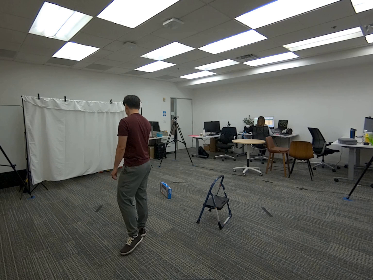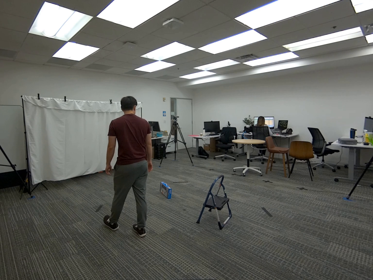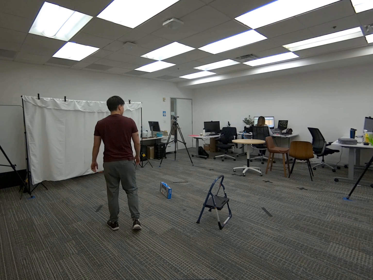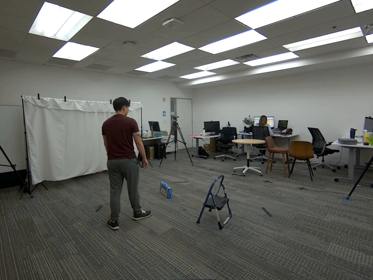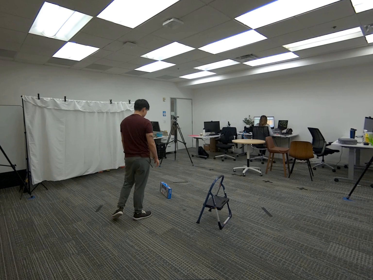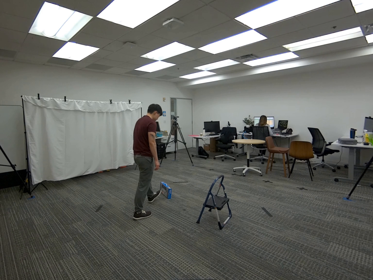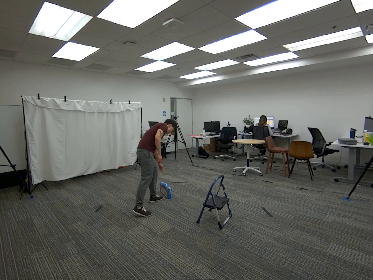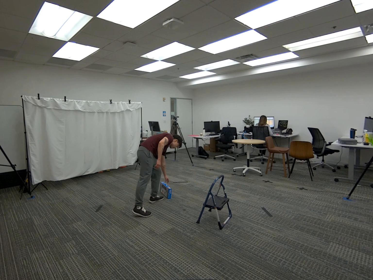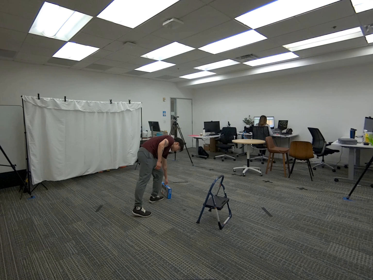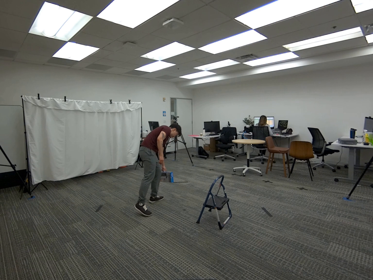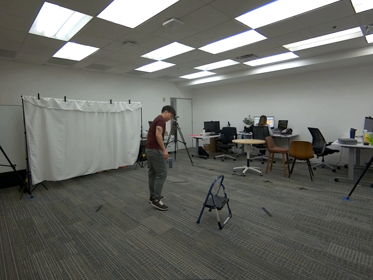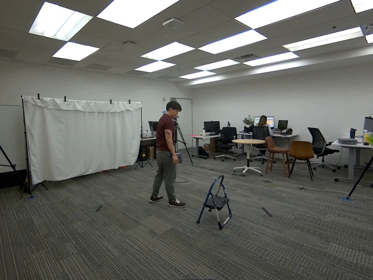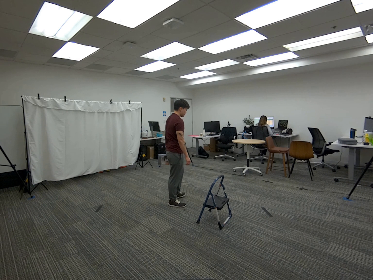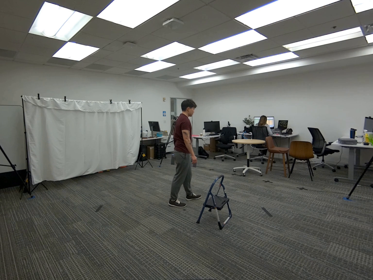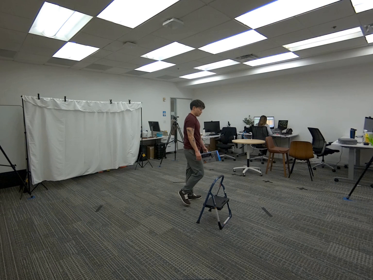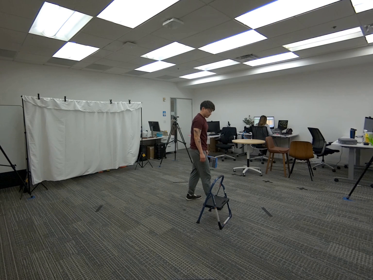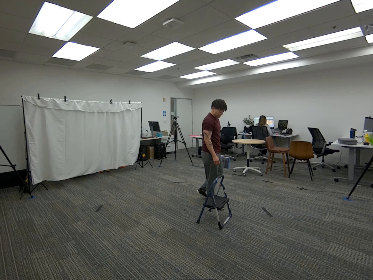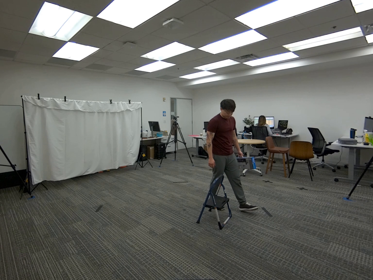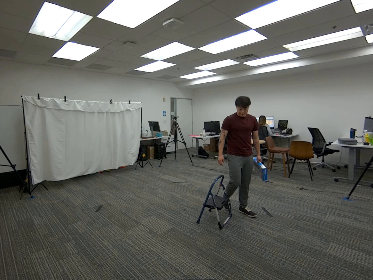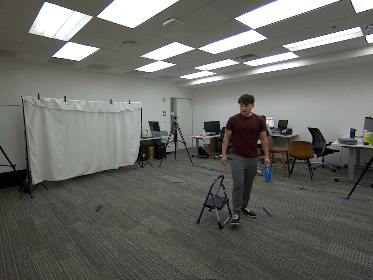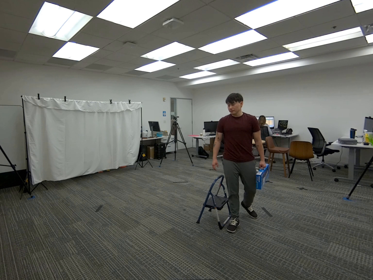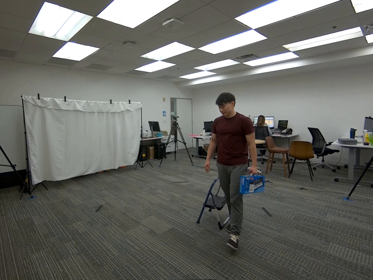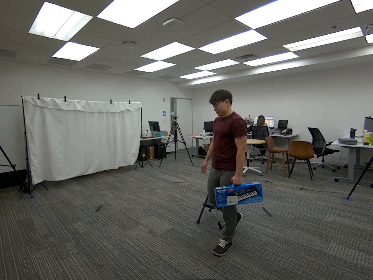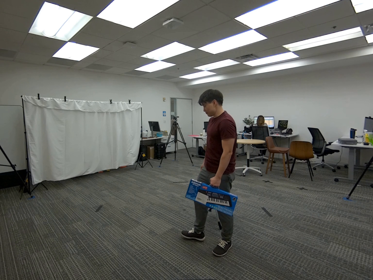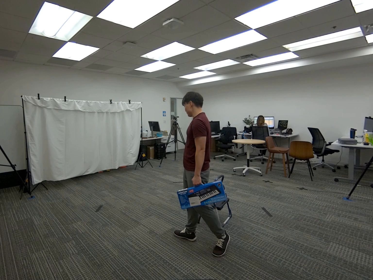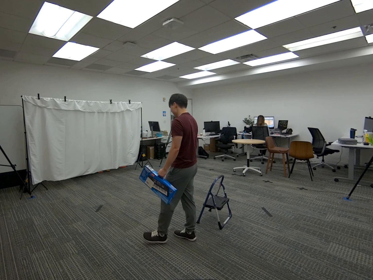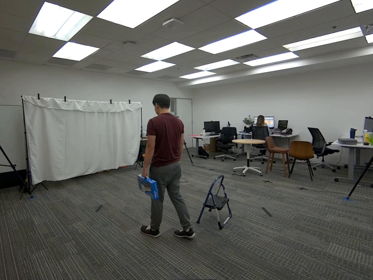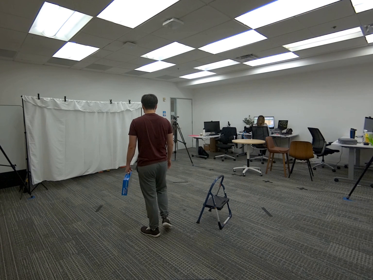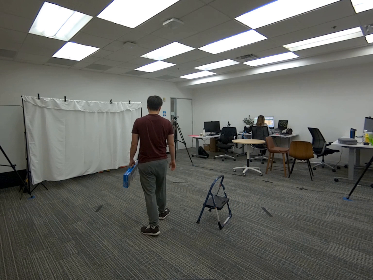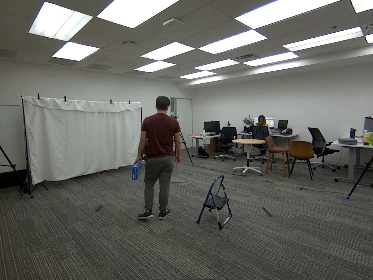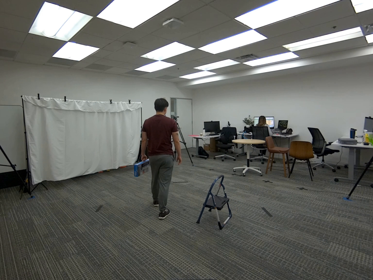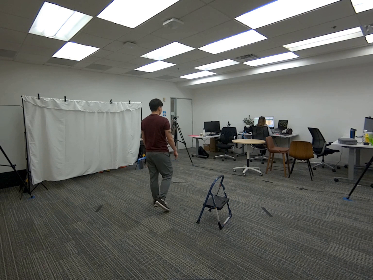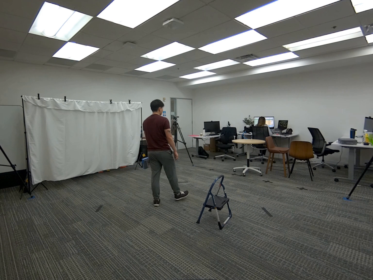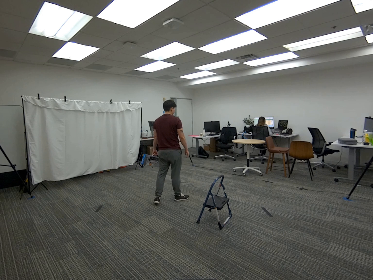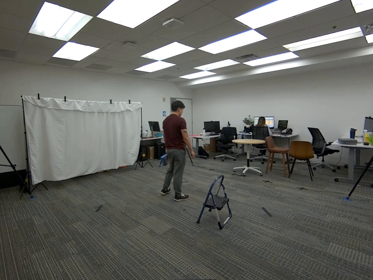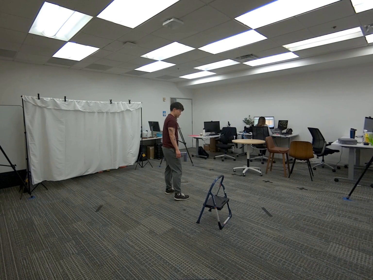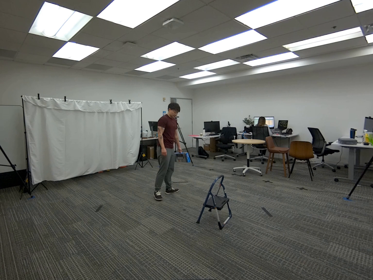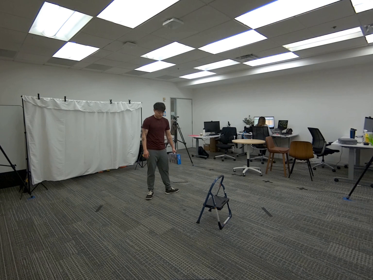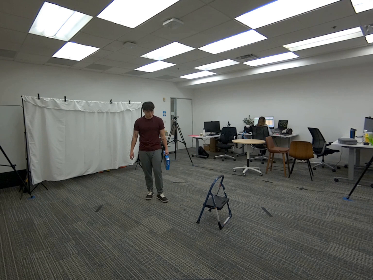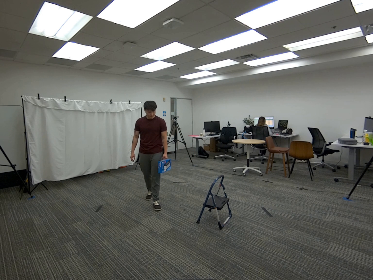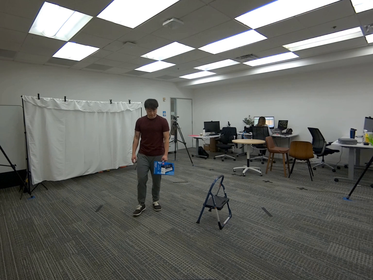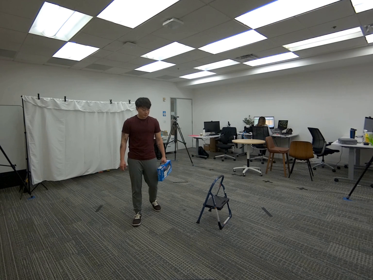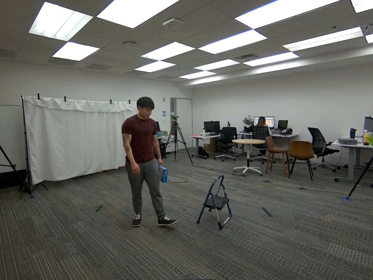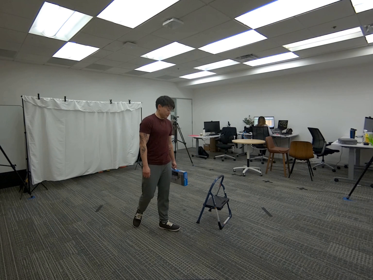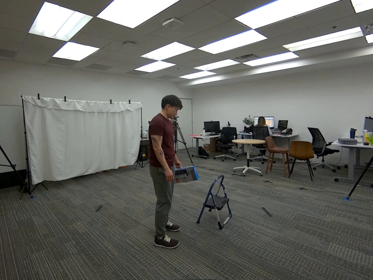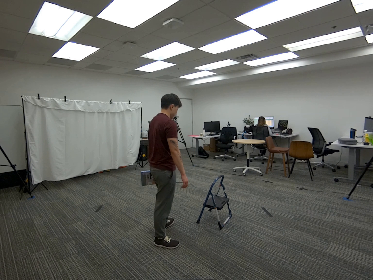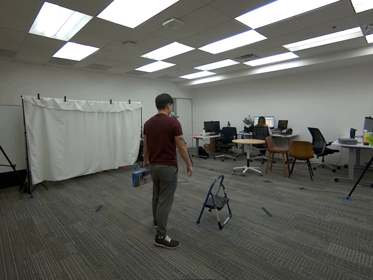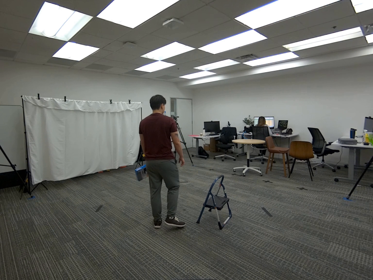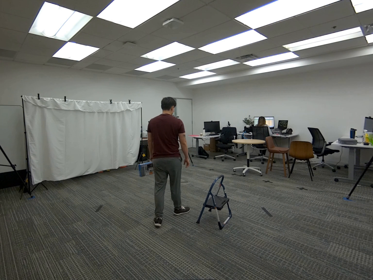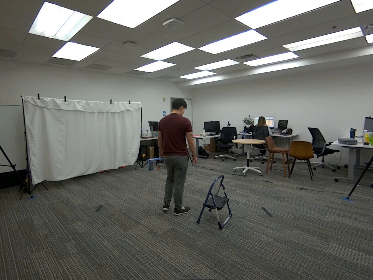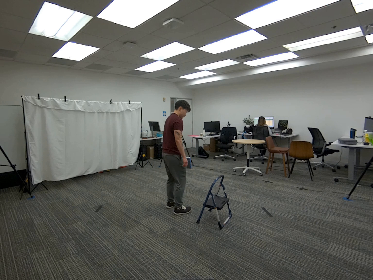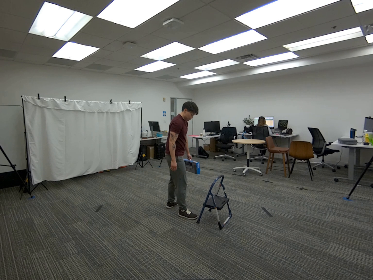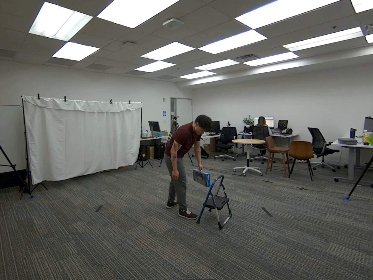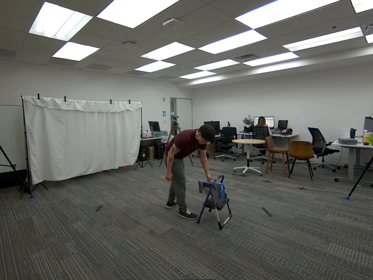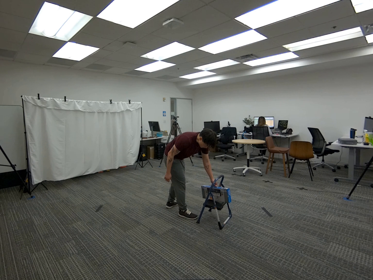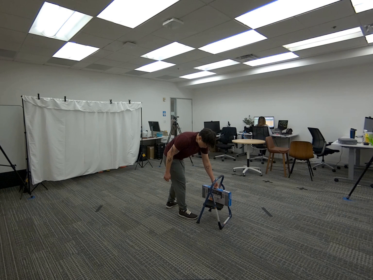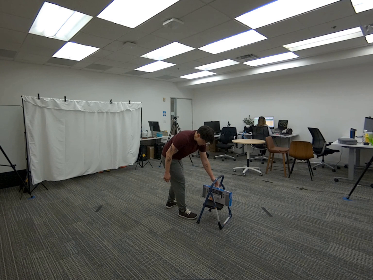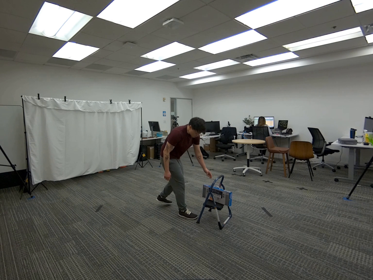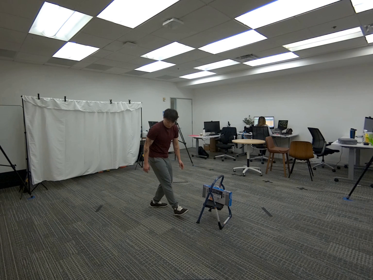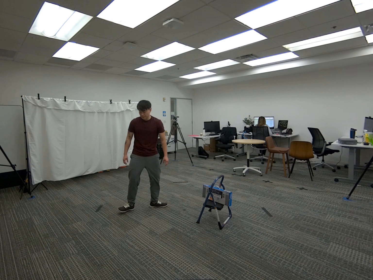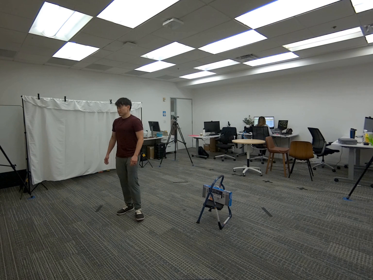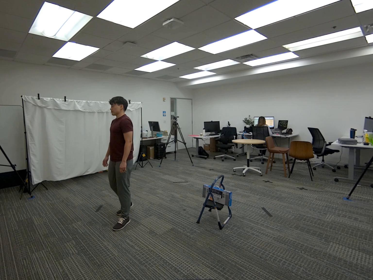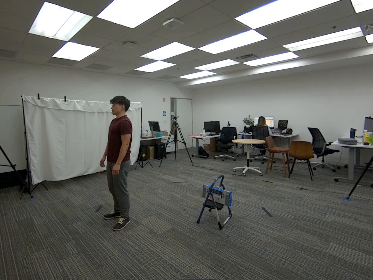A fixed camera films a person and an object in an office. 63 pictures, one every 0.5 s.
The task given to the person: Walk over to the keyboard box on the ground and using your left hand pick up the keyboard box from the handle and walk within the bounding area and place the keyboard box on the step ladder when complete.
